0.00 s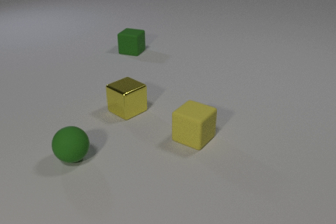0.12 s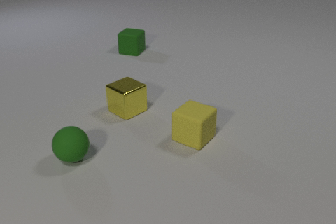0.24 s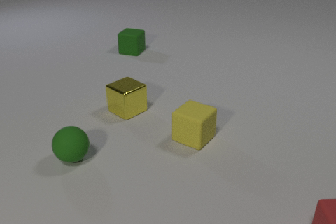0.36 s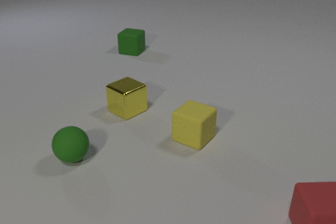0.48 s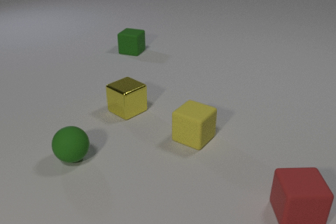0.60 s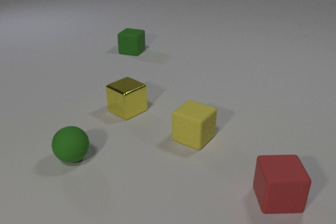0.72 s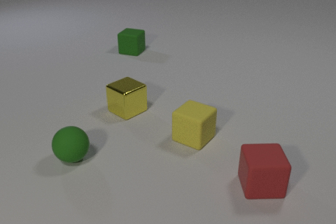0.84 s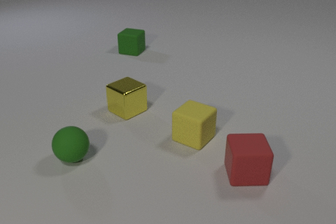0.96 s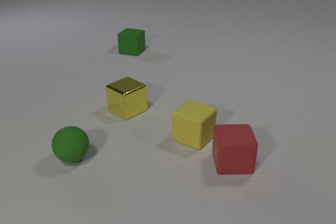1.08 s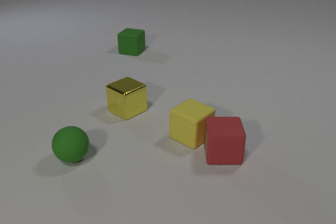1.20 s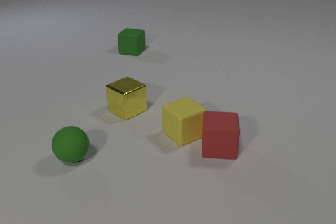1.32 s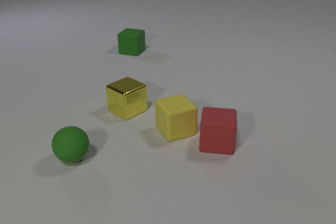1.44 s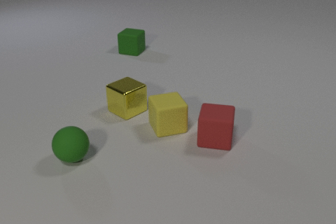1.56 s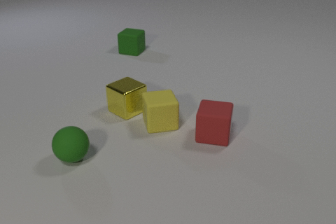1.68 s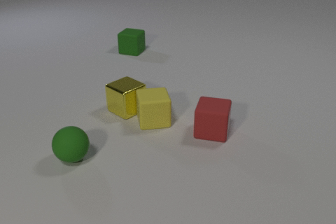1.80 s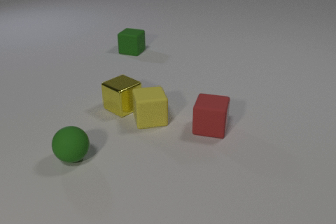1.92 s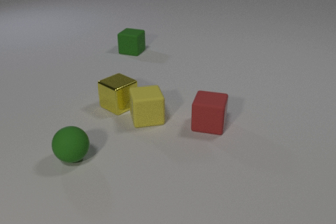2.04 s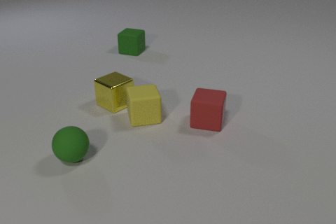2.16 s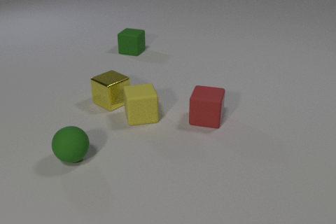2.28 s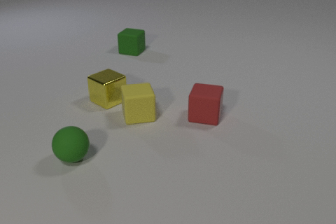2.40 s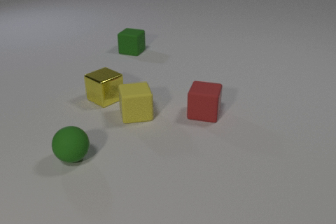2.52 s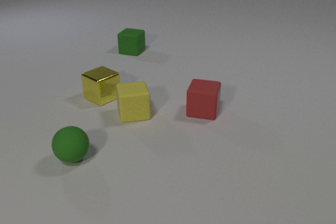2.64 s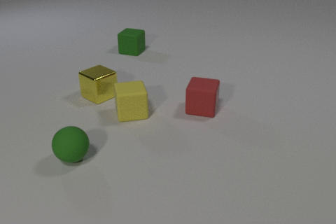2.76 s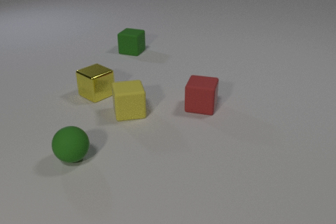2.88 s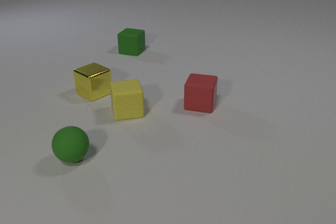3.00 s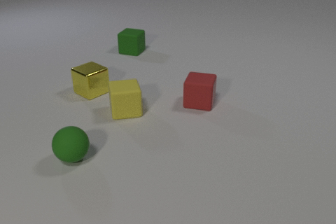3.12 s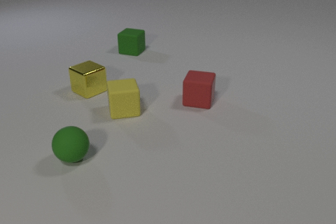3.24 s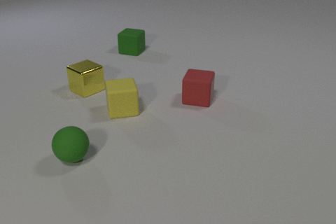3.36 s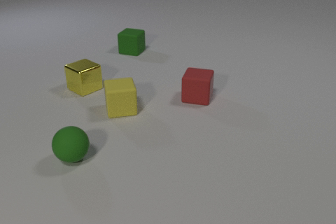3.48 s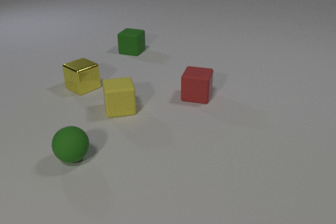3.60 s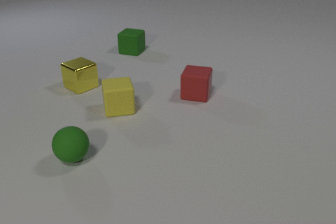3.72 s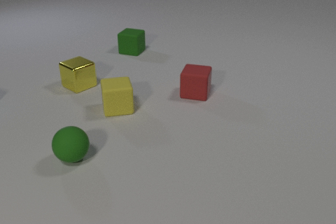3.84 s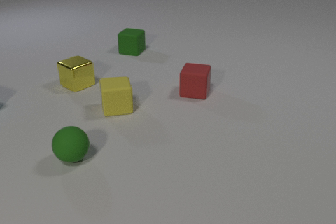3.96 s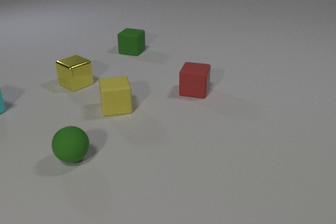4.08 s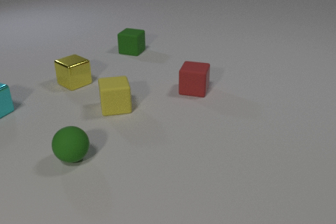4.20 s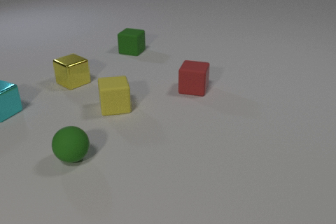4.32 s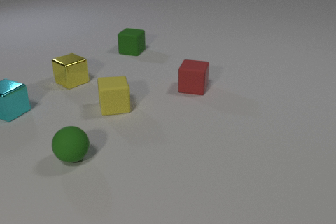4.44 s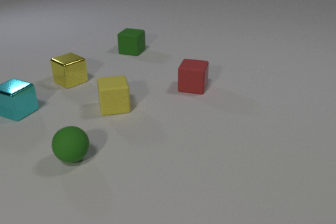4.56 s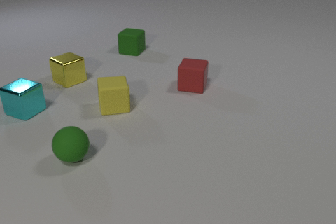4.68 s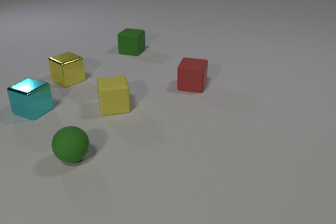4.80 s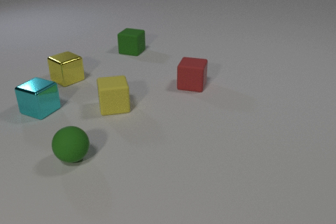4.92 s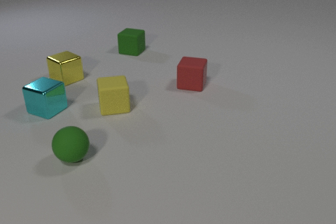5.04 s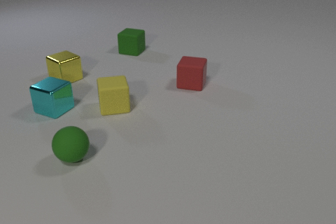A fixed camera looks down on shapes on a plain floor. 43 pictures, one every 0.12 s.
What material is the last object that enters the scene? metal.
What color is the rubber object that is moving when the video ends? red.
How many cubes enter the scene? 2.
0.00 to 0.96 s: The red rubber cube comes in at the bottom edge, slides to the left and away from the camera.
0.96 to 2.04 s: The red rubber cube slides away from the camera. The yellow rubber cube slides to the left and away from the camera, spins so that its near face slides to the left, clockwise seen from above. The yellow metal cube slides away from the camera and to the left. The red rubber cube and the yellow rubber cube collide. The yellow rubber cube and the yellow metal cube collide.
2.04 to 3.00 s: The red rubber cube slides away from the camera. The yellow rubber cube slides to the left and away from the camera. The yellow metal cube slides away from the camera and to the left.
3.00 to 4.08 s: The red rubber cube slides away from the camera. The yellow rubber cube slides to the left and away from the camera. The yellow metal cube slides away from the camera and to the left. The cyan metal cube comes in at the left edge, slides to the right.
4.08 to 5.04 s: The red rubber cube slides away from the camera. The yellow metal cube slides away from the camera and to the left. The cyan metal cube slides to the right.
